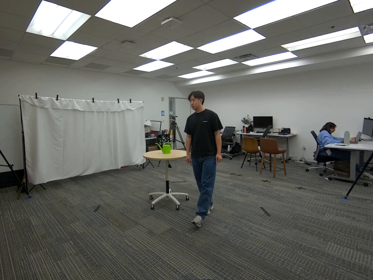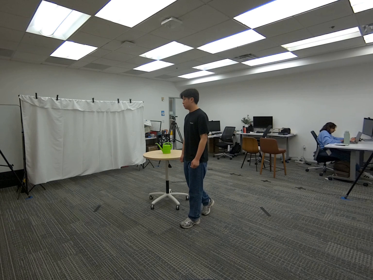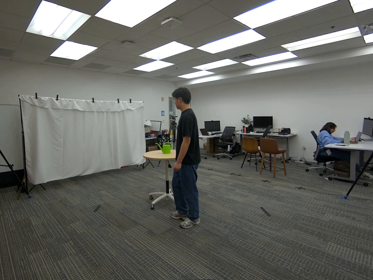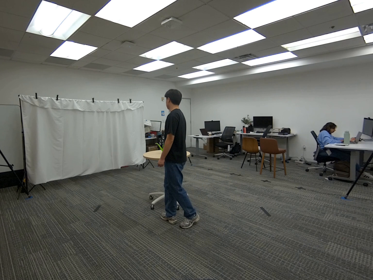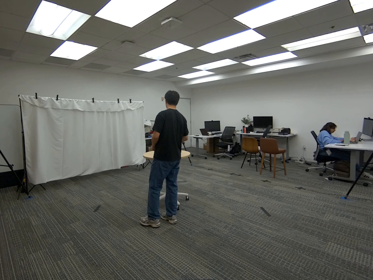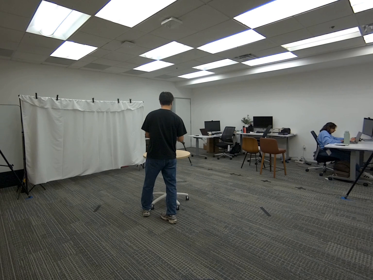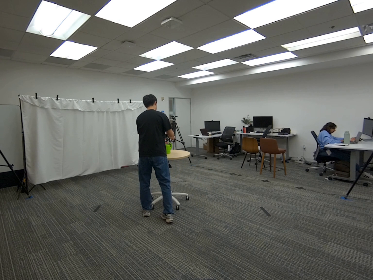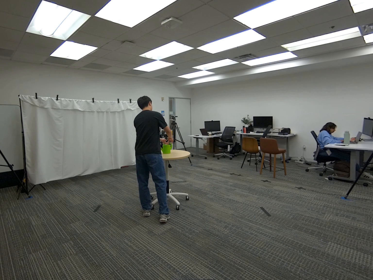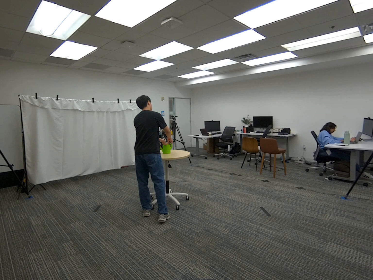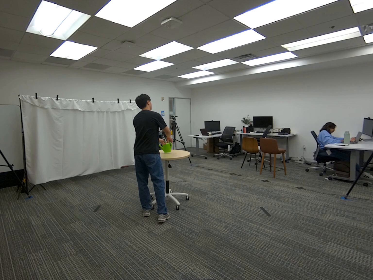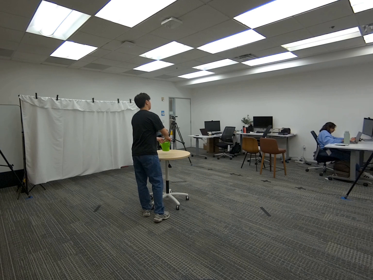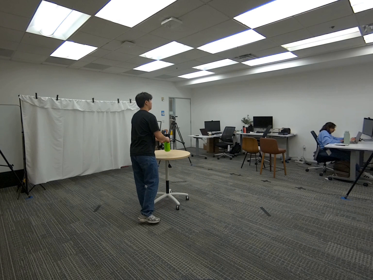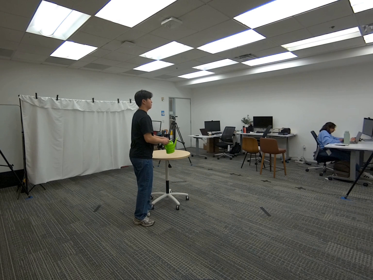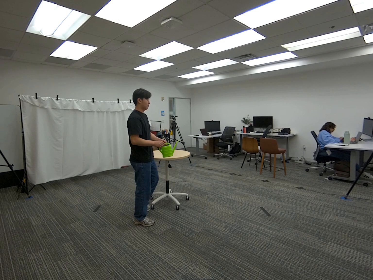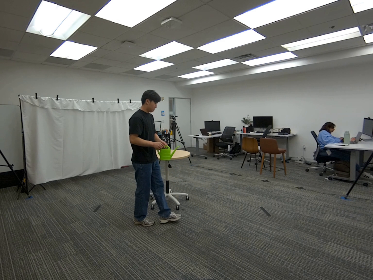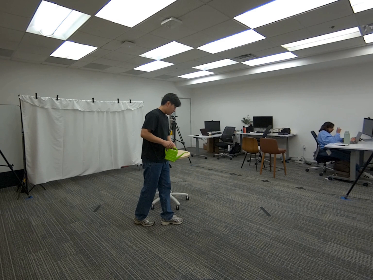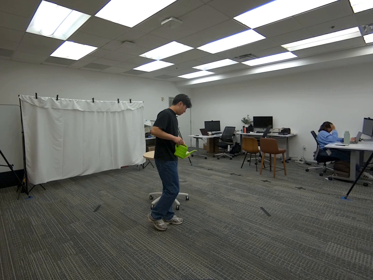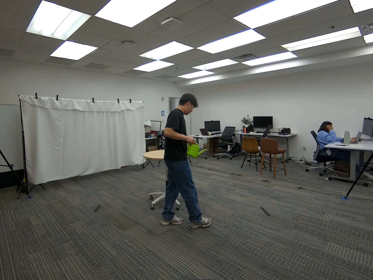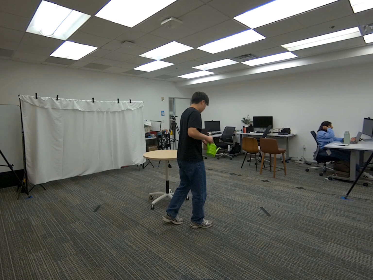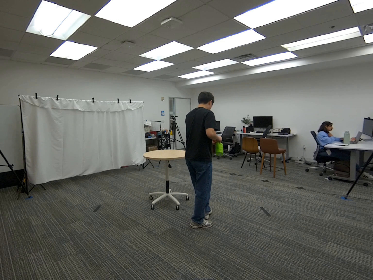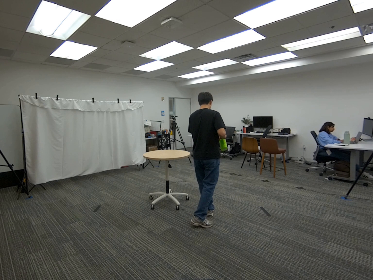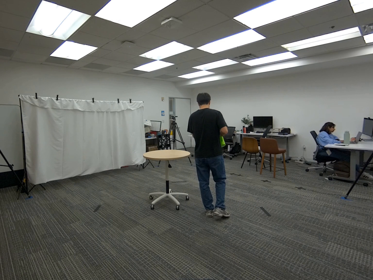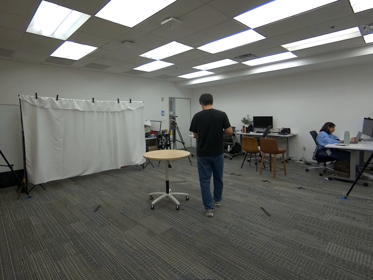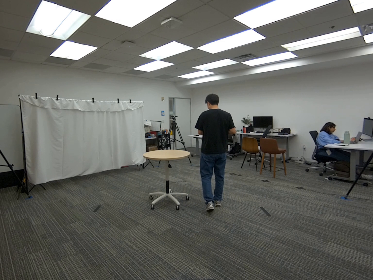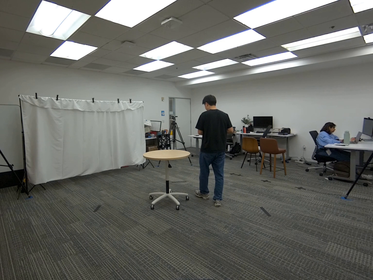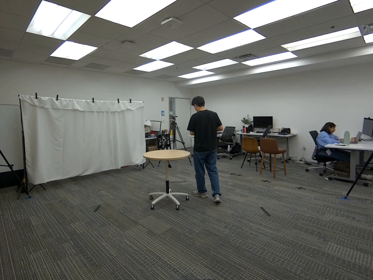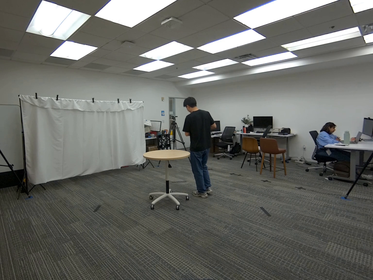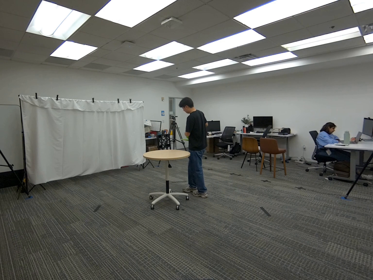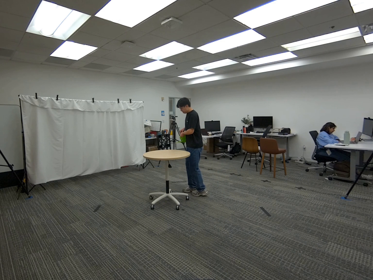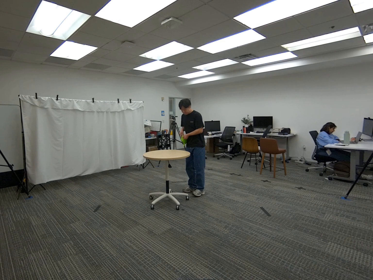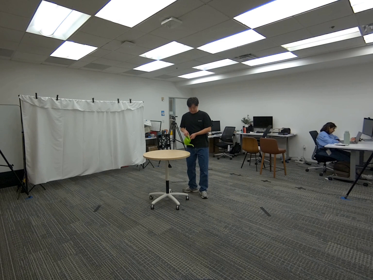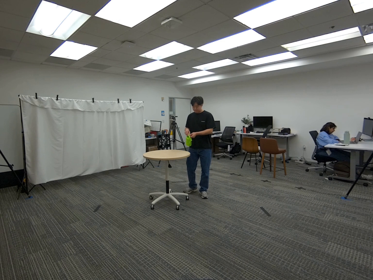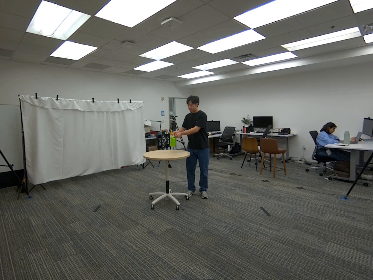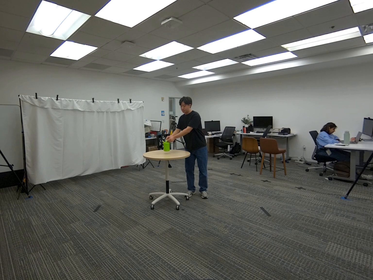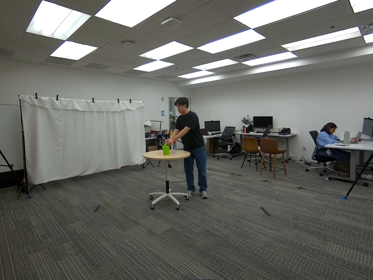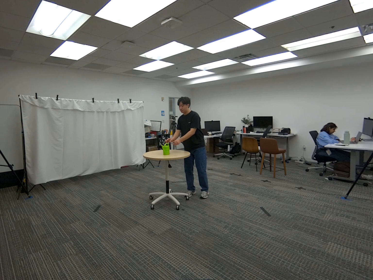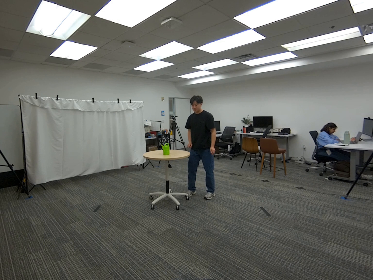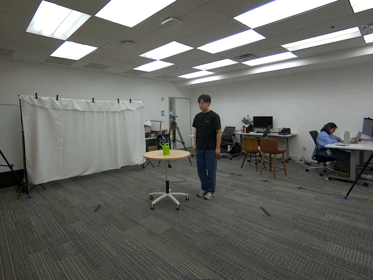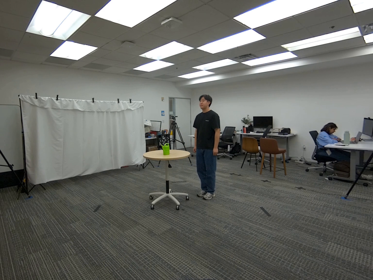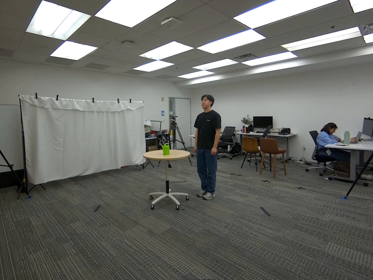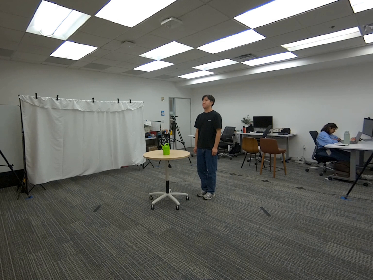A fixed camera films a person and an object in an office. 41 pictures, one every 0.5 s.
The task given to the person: Walk over to the watering can on the round table, lift it with both hands, and tilt it forward as if pouring as you walk within the bounding area. Place on the round table when complete.
